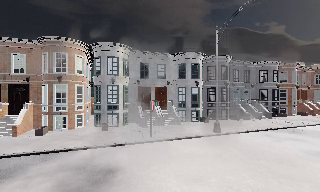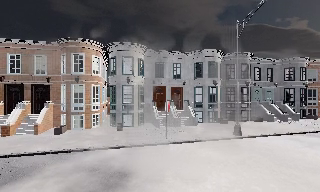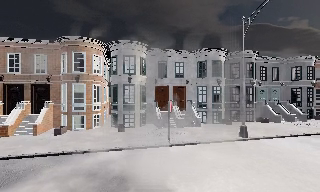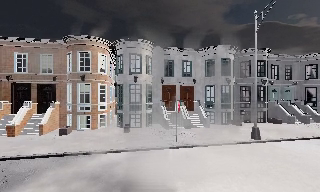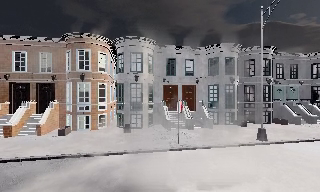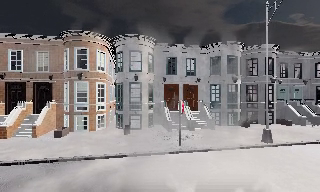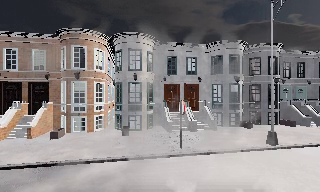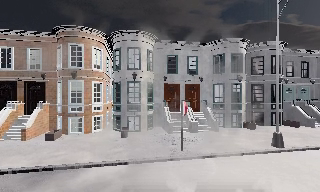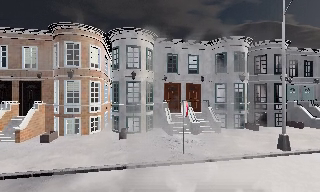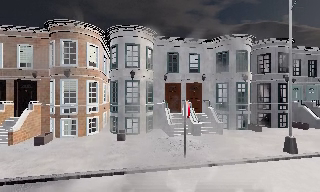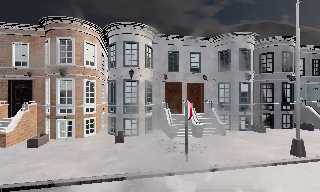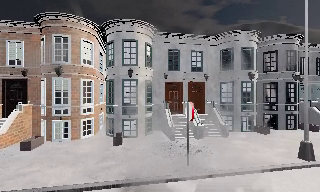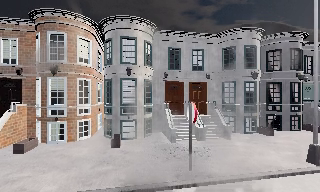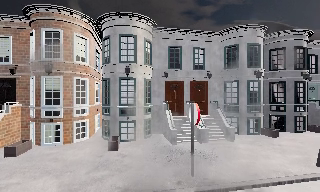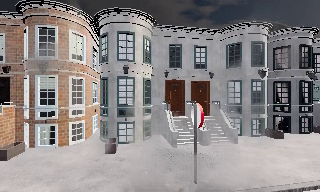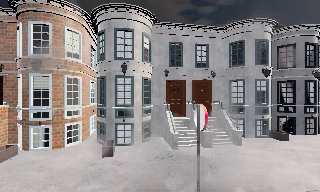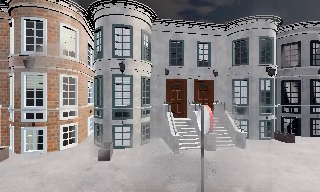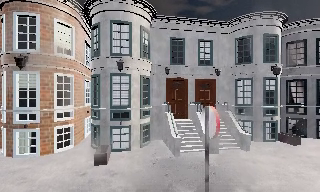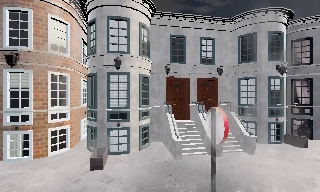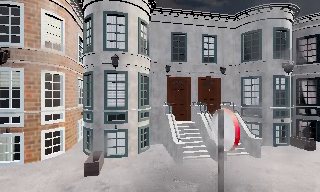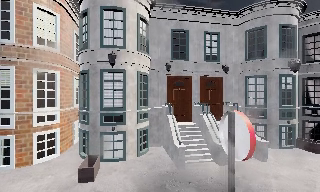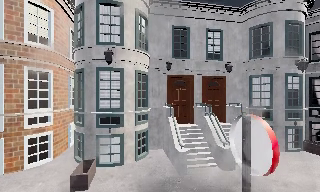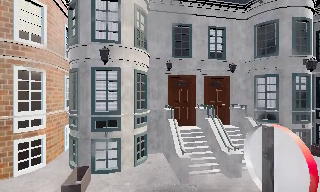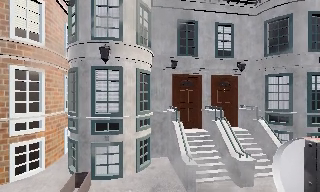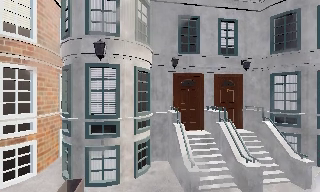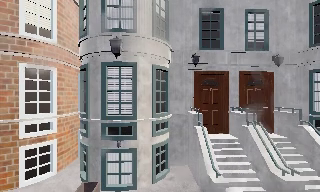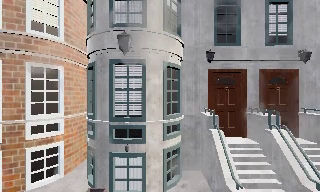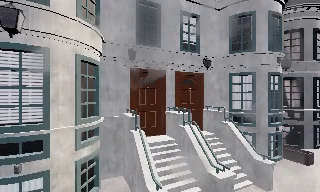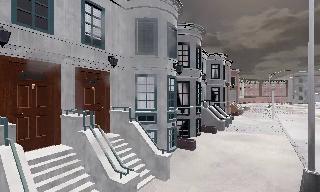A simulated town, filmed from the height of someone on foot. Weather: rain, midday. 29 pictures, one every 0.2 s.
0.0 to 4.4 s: The camera travels forward, about 8 m, so what stands in front looms larger.
4.4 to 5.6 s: The scene slides to the left, as the camera pans about 45 degrees to its right. It travels forward, about 2 m.
The film runs forward here.
